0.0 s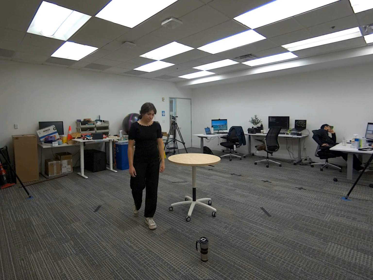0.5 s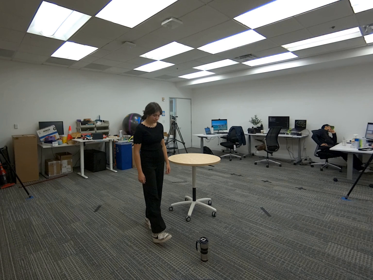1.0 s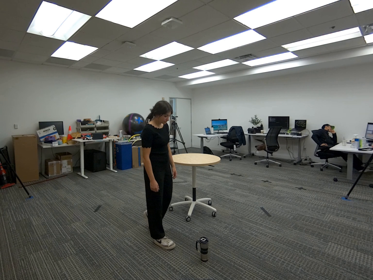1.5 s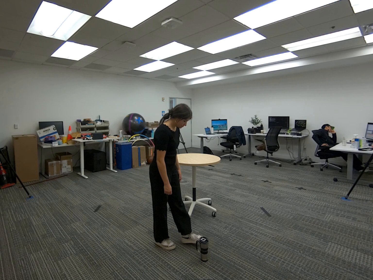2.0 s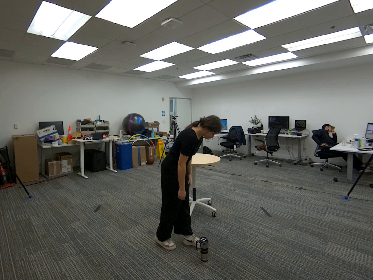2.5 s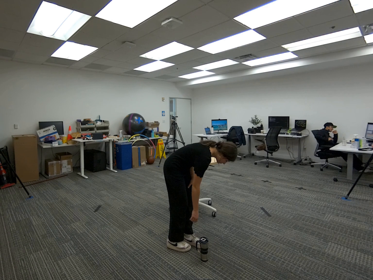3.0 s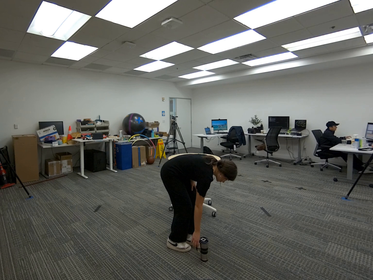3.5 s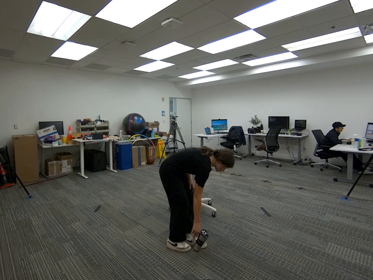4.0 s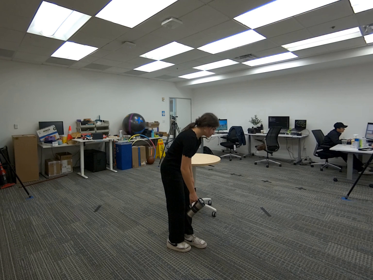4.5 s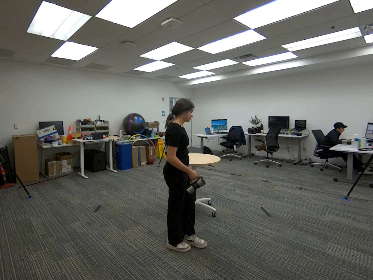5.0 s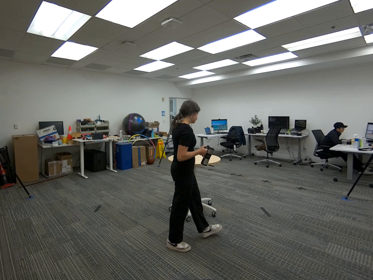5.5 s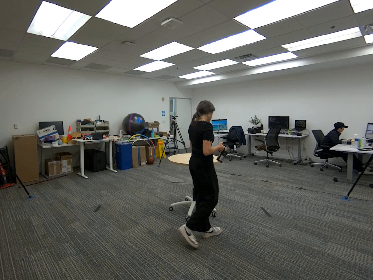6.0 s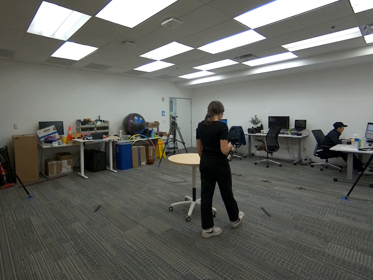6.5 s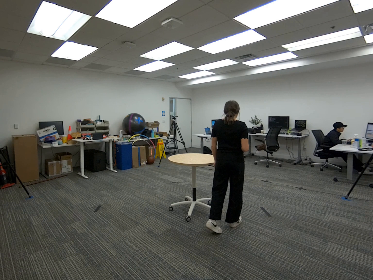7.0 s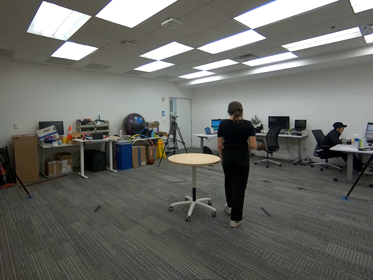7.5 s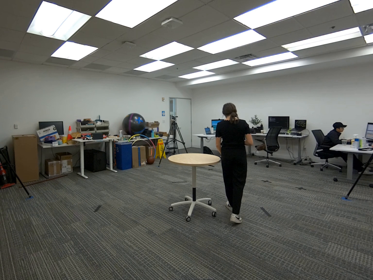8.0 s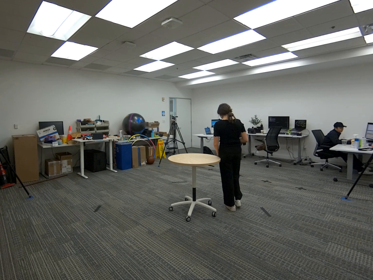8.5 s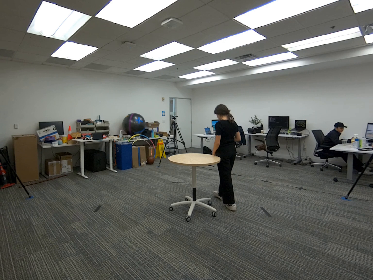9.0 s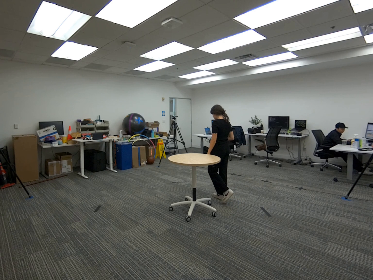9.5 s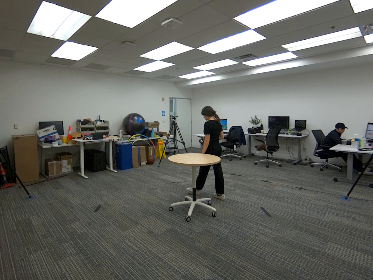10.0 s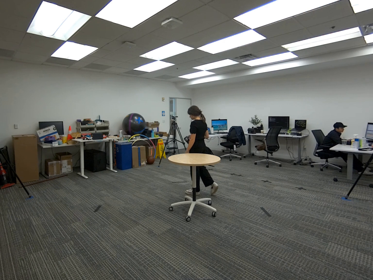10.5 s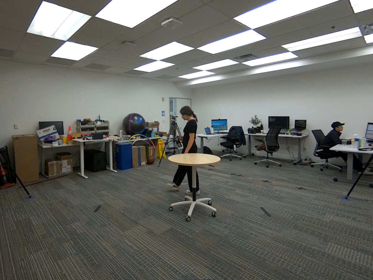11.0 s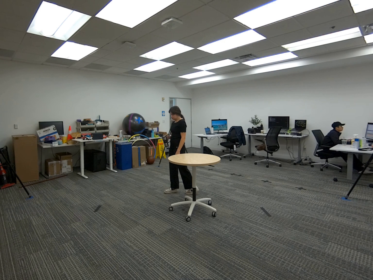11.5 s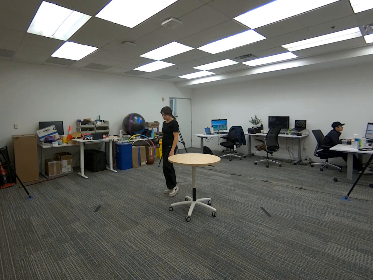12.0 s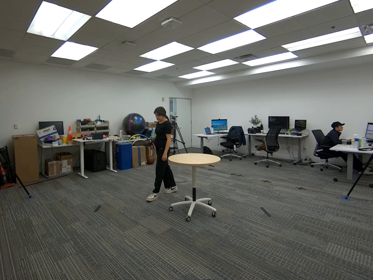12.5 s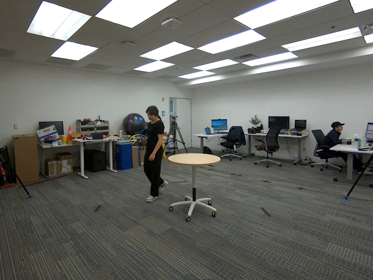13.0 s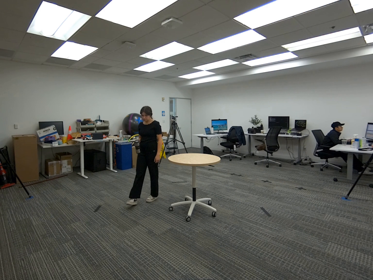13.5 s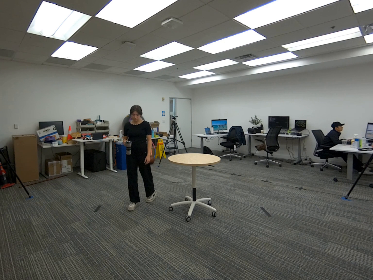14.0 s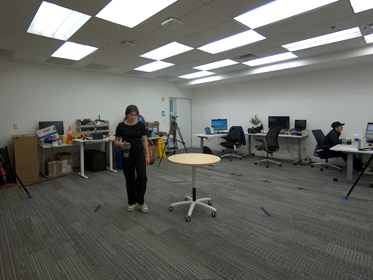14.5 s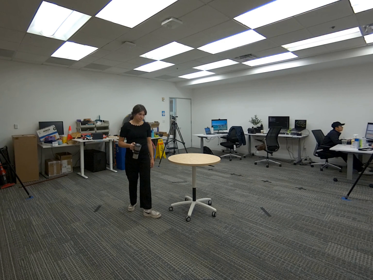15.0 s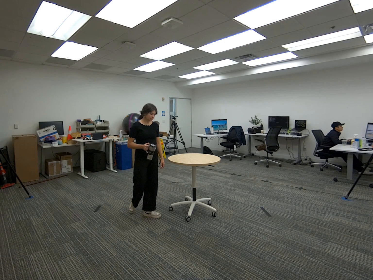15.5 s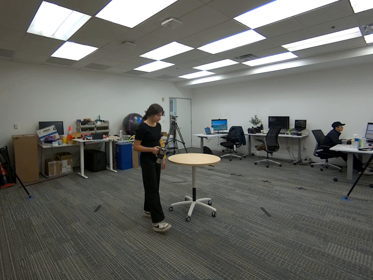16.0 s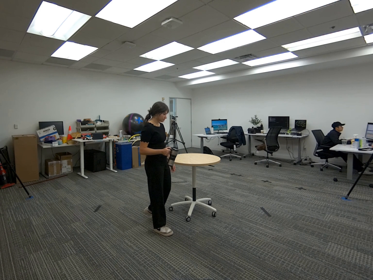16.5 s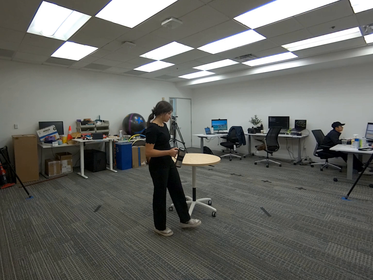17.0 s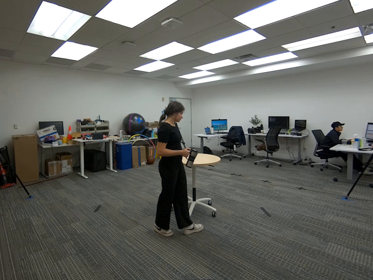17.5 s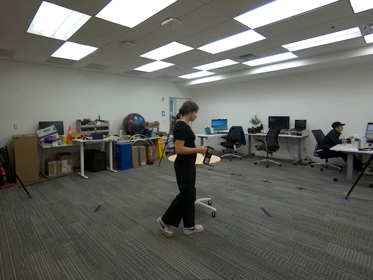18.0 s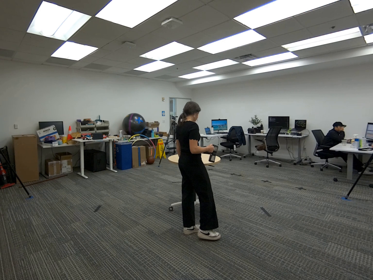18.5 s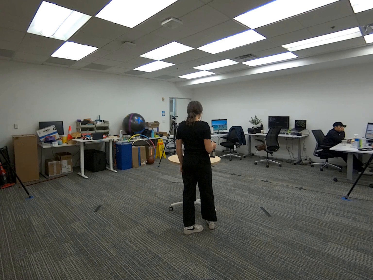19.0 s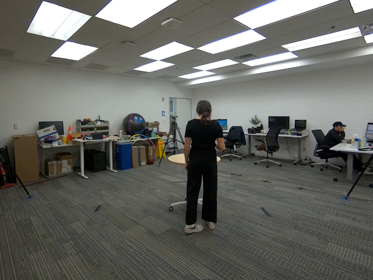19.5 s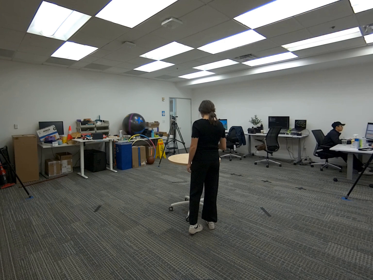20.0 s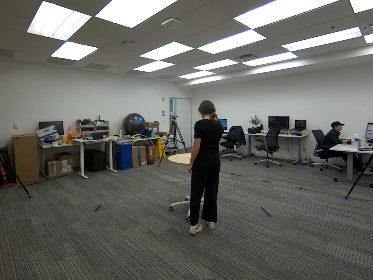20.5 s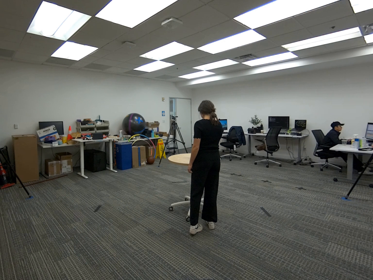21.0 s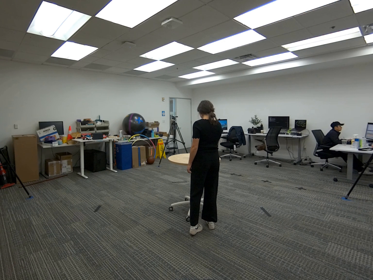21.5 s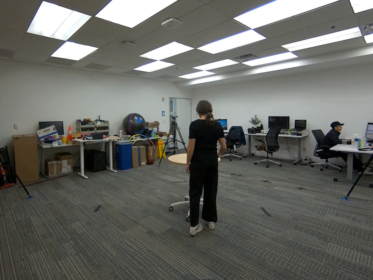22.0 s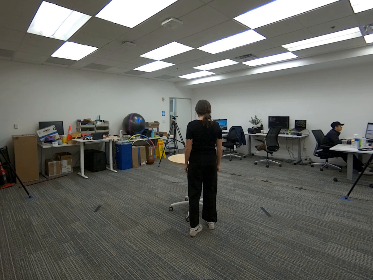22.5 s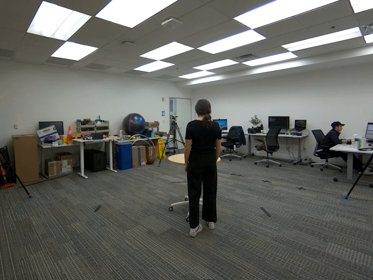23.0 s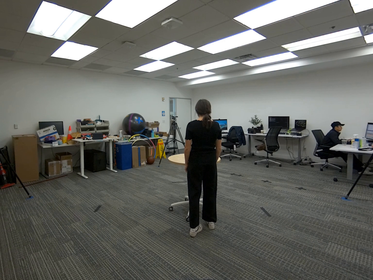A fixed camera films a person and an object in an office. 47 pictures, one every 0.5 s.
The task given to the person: Walk to the coffee mug on the ground, pick it up with your right hand and place the mug on the round table.
